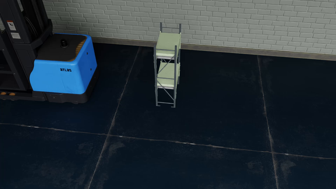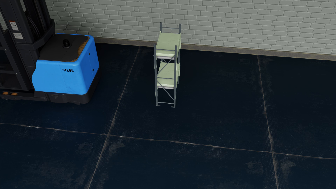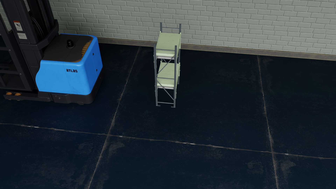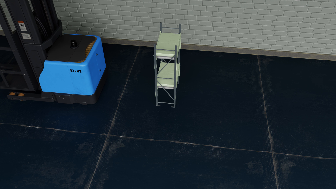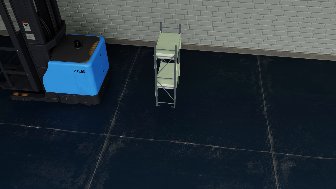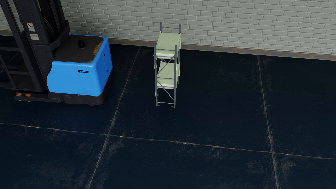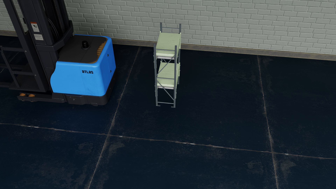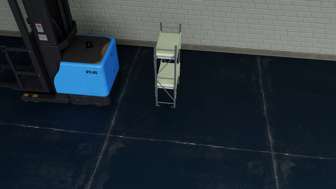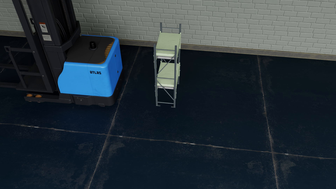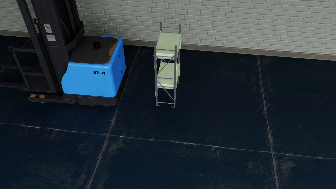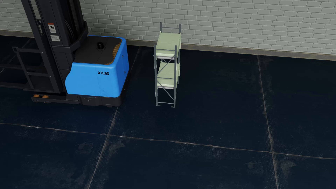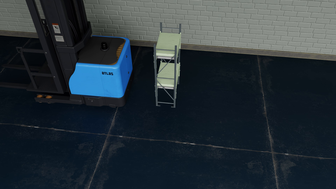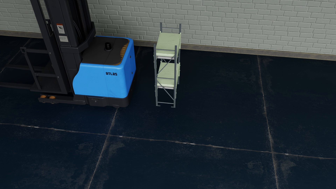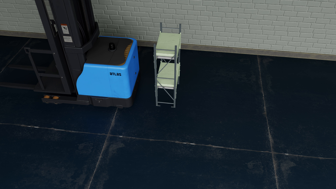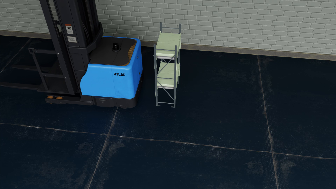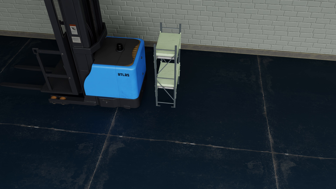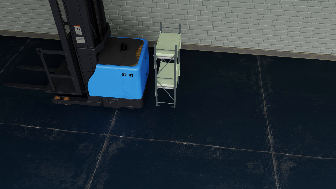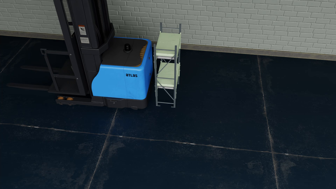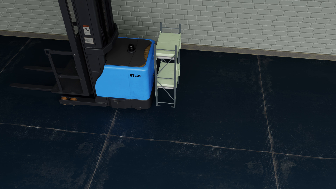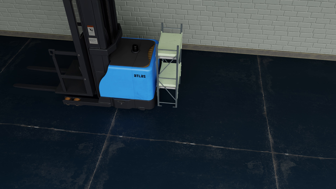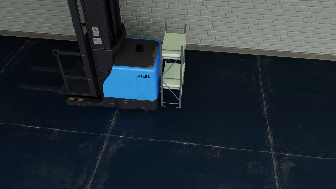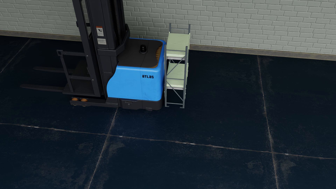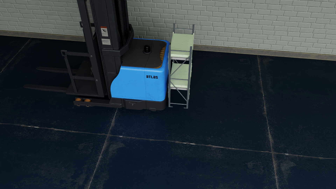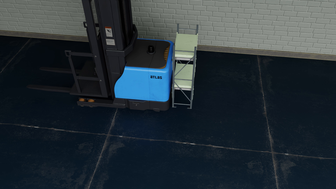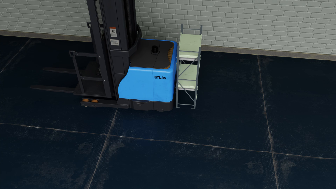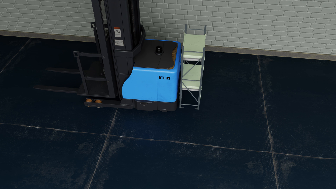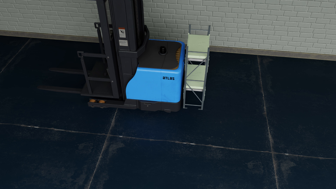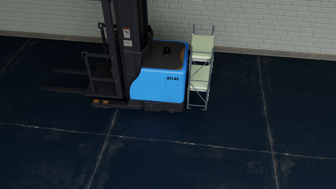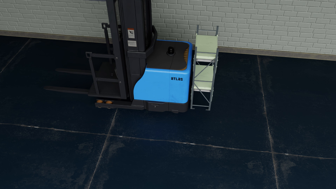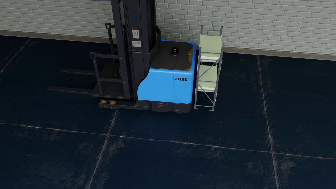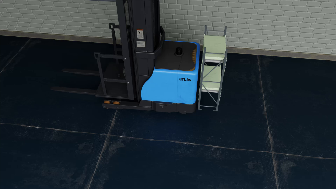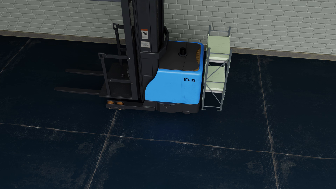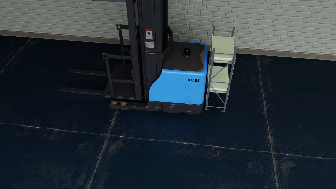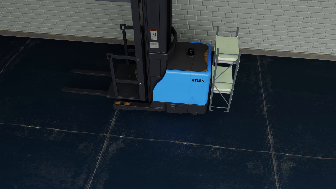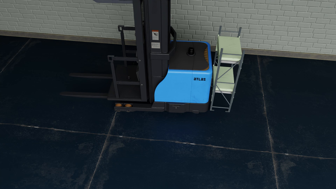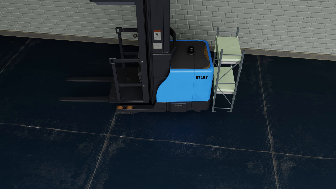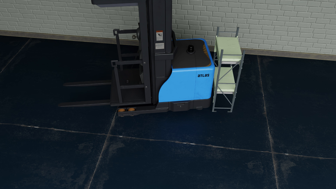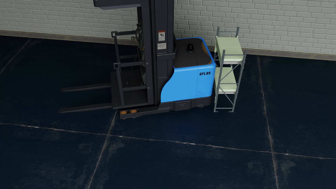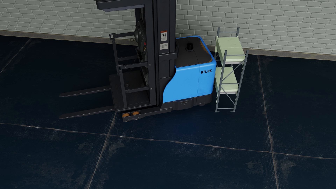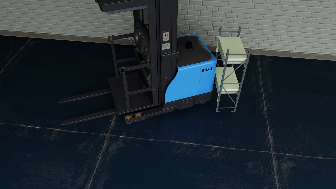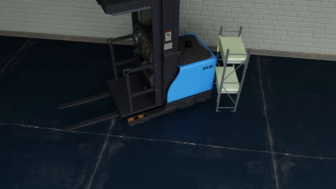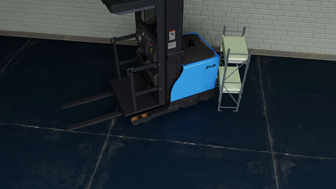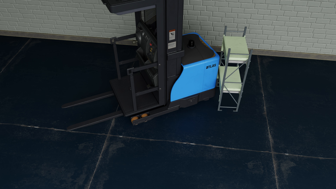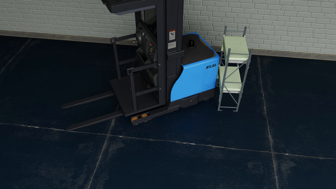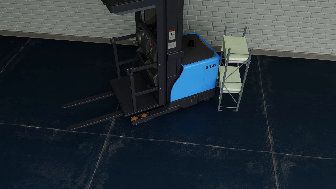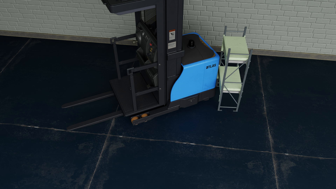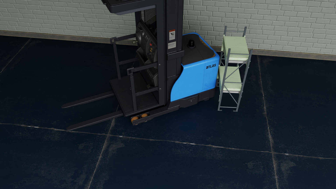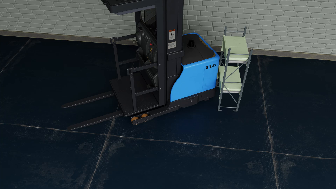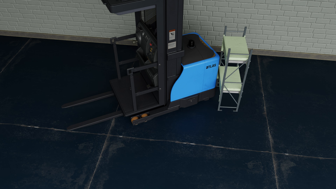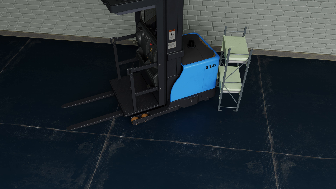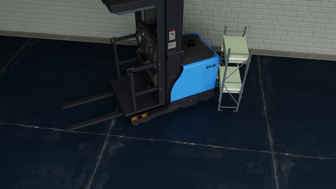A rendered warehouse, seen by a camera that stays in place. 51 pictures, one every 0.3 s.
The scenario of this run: A forklift runs into an object in its way.
